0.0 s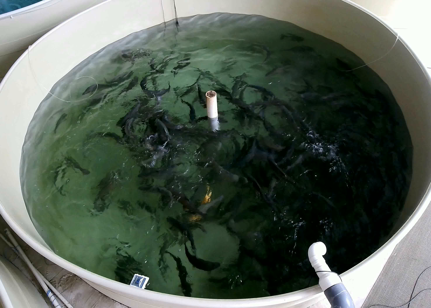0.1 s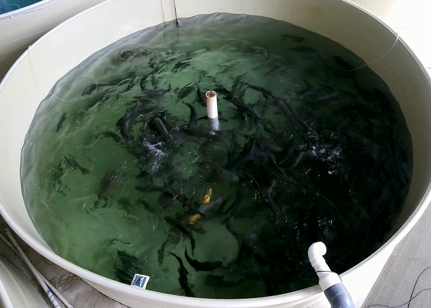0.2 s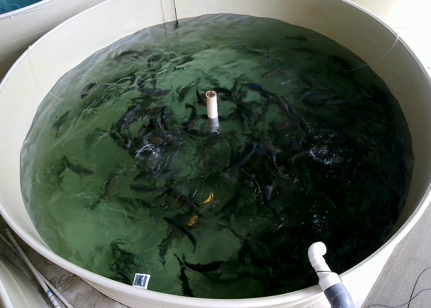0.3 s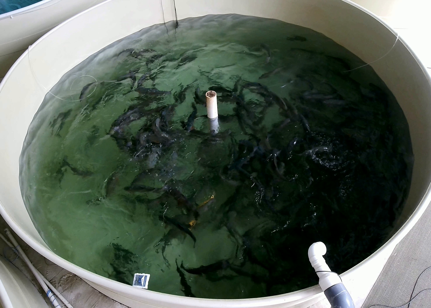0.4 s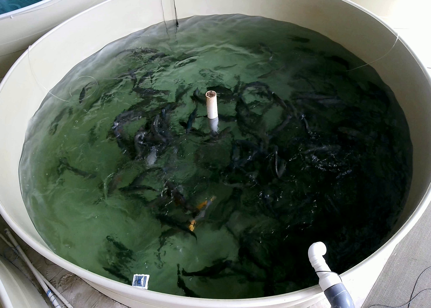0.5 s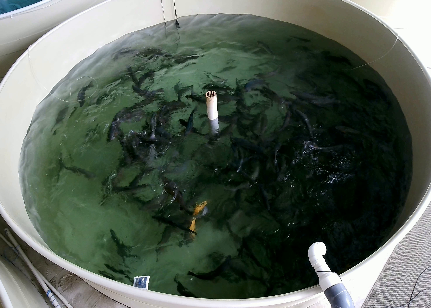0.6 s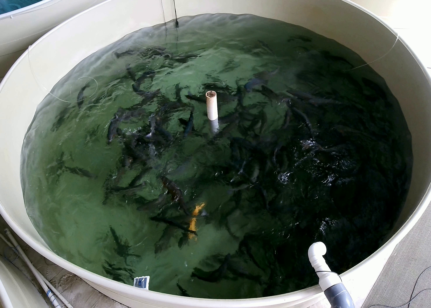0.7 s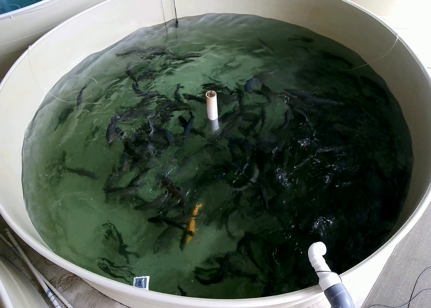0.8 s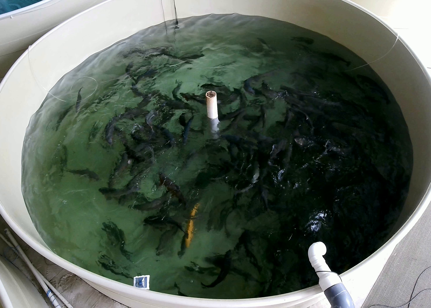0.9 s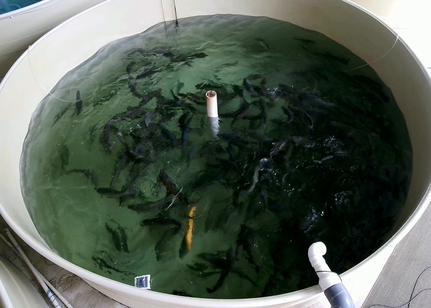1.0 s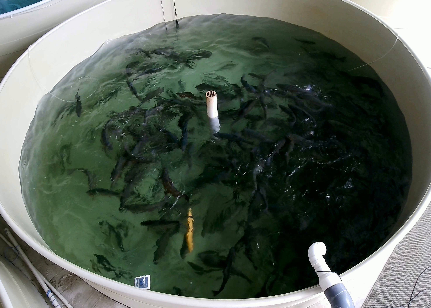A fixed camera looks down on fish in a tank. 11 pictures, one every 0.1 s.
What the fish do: Weak feeding.
